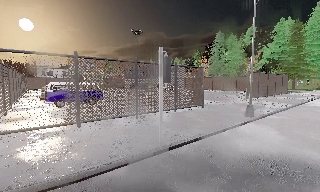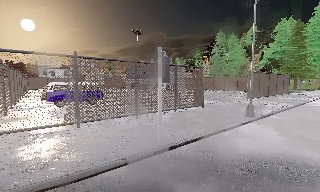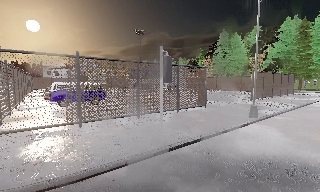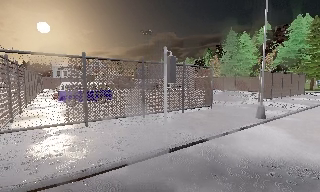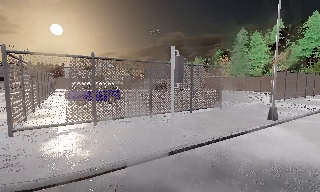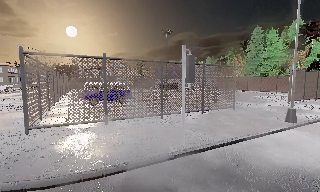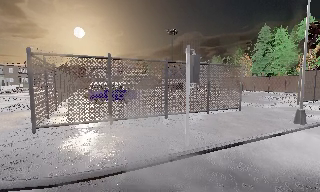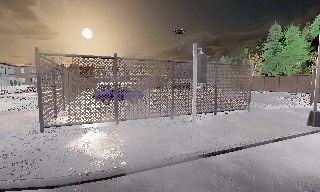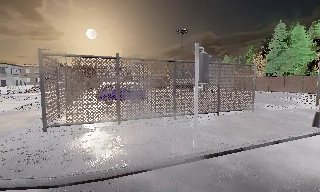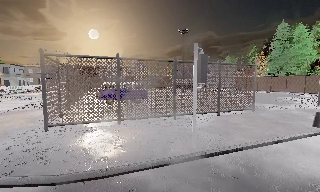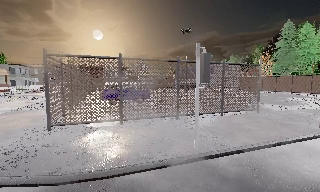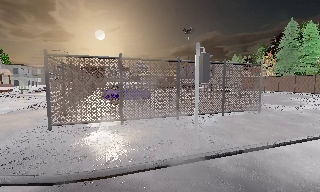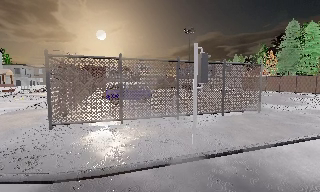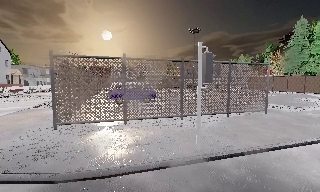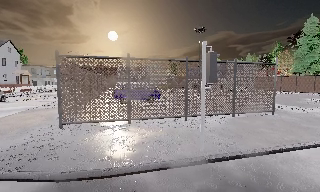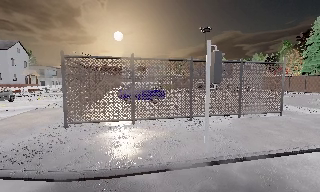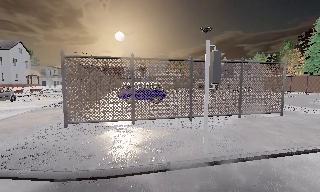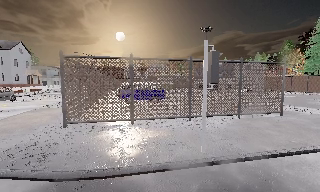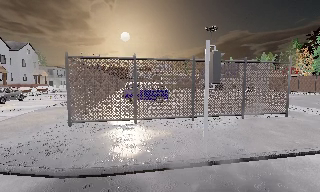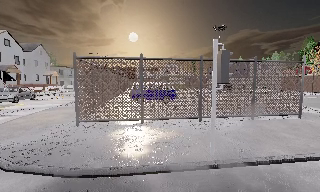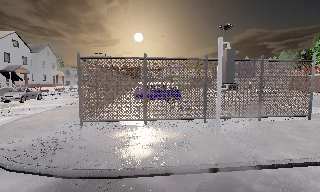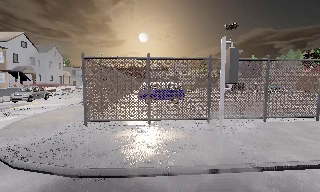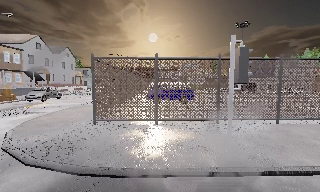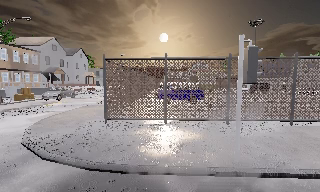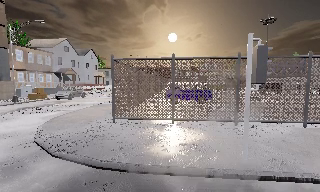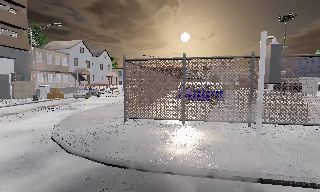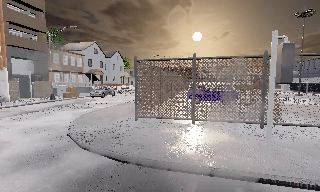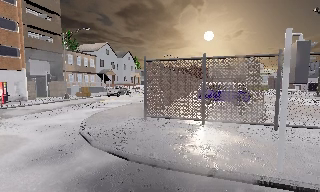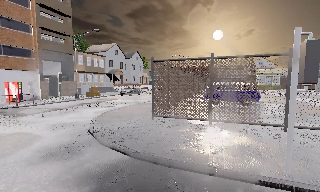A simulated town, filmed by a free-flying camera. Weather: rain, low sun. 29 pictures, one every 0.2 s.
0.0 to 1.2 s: The camera pans to its left, which is counterclockwise from overhead, by about 15 degrees.
1.2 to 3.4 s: The scene slides to the right, as the camera pans about 15 degrees to its left. It travels to its right, about 0.5 m.
3.4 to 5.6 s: The camera pans to its left, which is counterclockwise from overhead, by about 35 degrees. It travels to its right, about 0.5 m.
The film runs backward here.
